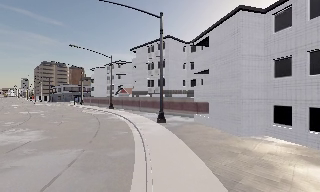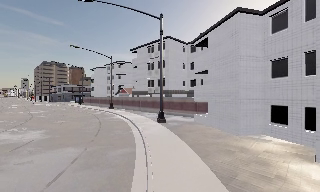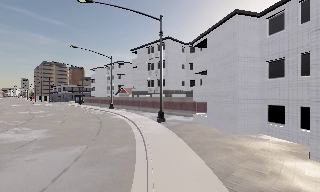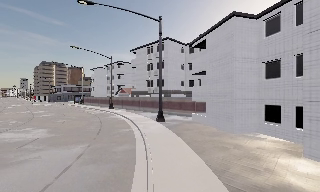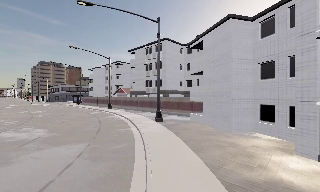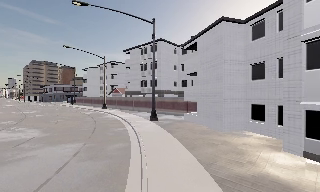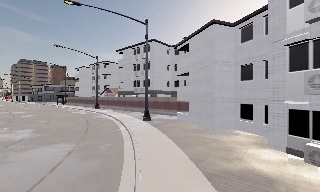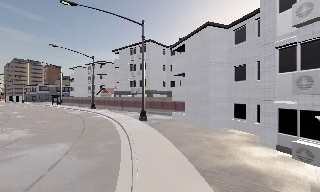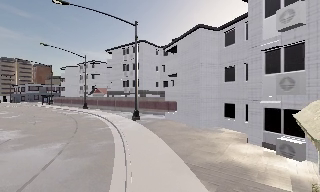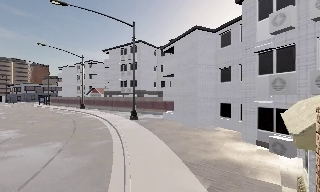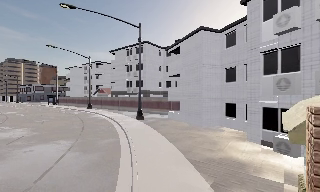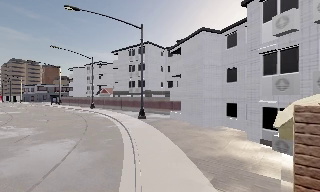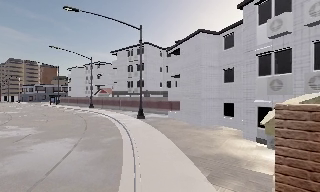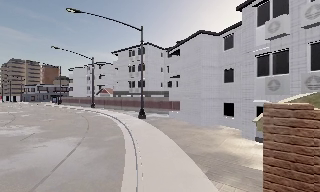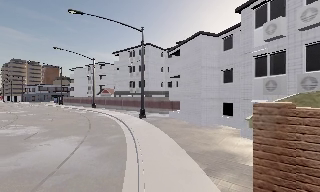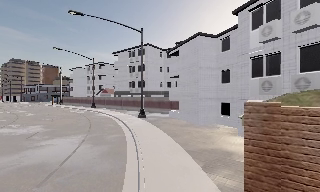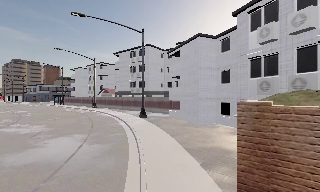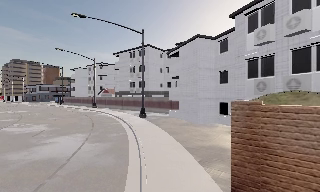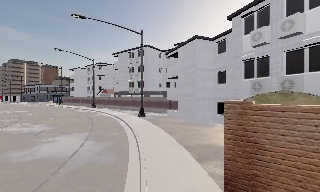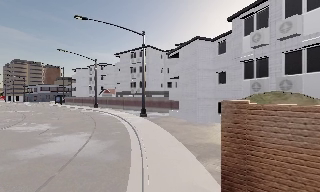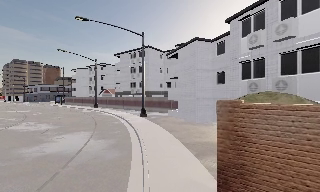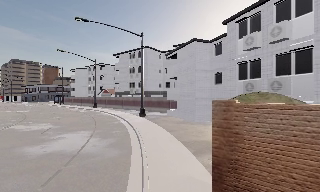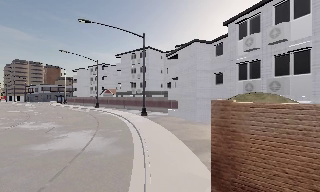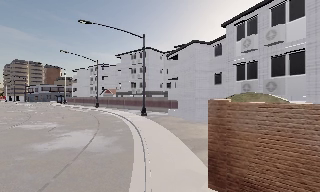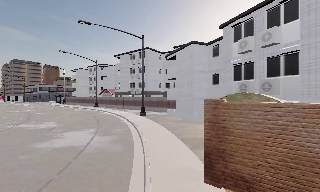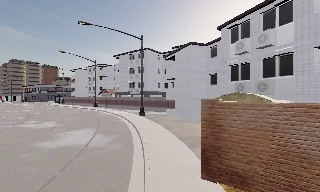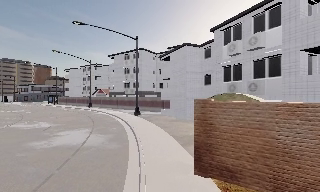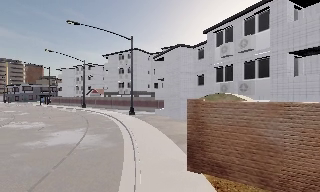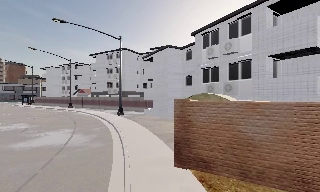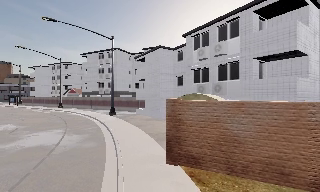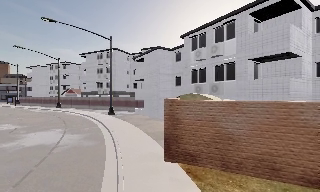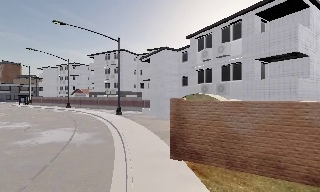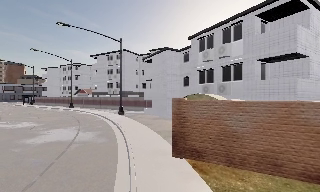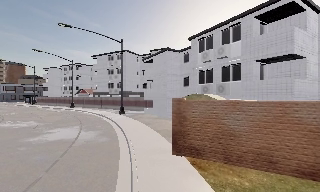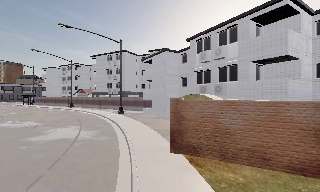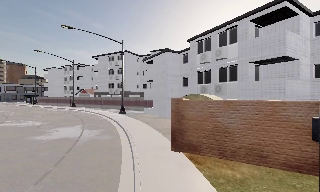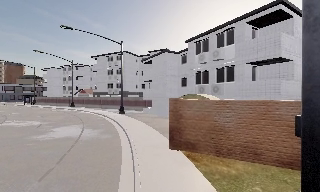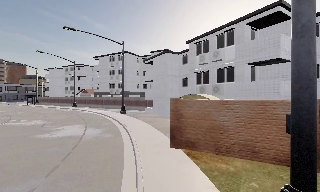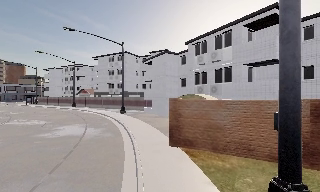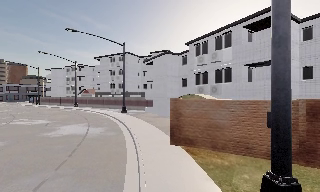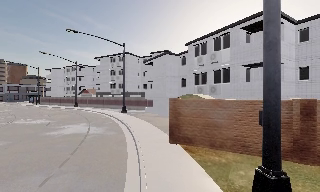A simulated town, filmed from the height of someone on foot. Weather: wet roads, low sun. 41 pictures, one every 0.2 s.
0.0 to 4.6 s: The camera travels backward, about 5 m, so what stands in front gets smaller.
4.6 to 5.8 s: The camera pans to its right, which is clockwise from overhead, by about 10 degrees. It travels backward, about 1.5 m, so what stands in front gets smaller.
5.8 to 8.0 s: The camera travels backward, about 2.5 m, so what stands in front gets smaller.
The film runs backward here.
